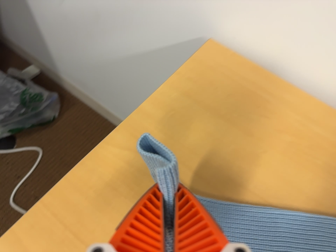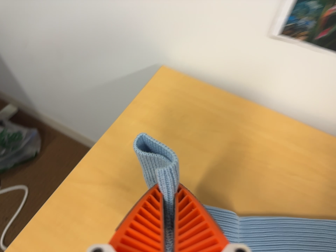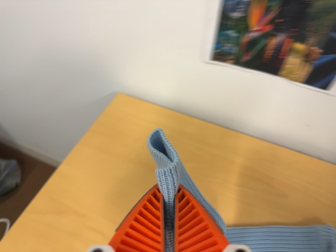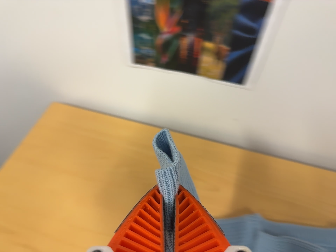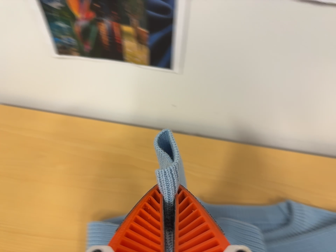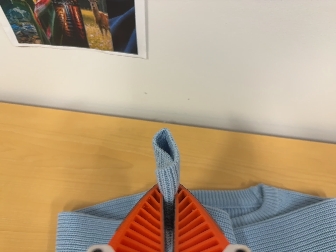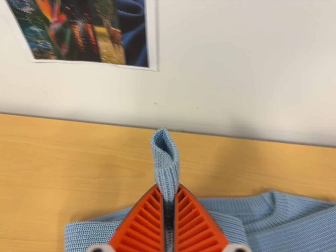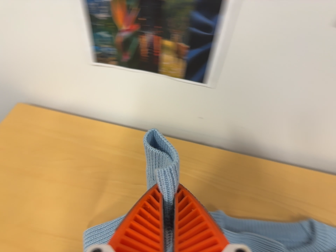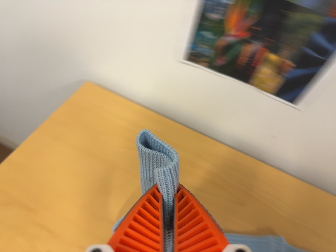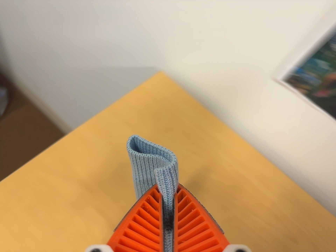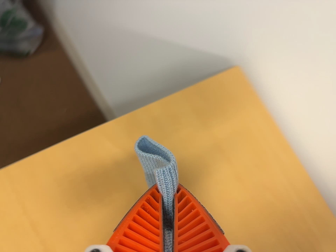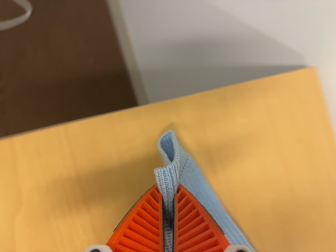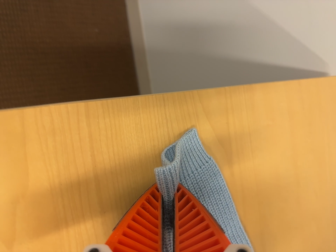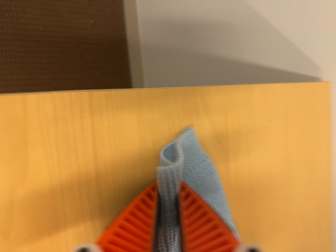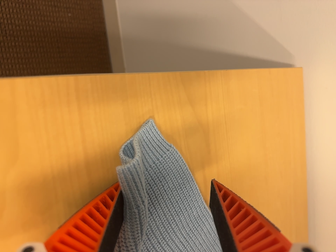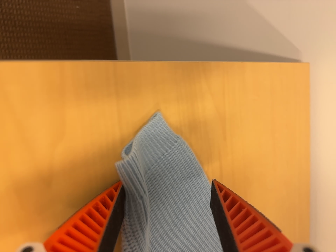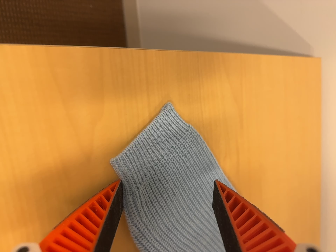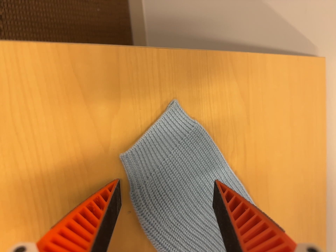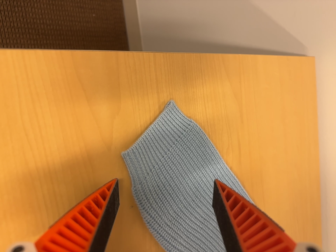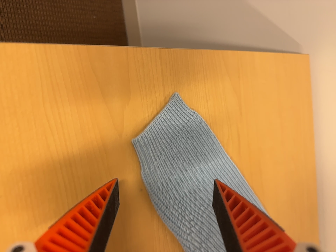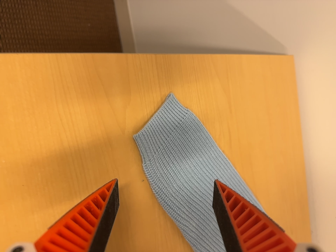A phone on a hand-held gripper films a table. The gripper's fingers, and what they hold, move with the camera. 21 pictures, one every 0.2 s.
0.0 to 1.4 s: The camera swings to its right by about 10 degrees, and the scene slides to the left. It travels to its right, about 24 cm, so close, fixed things drift to the left. It rolls about its line of sight by about 20 degrees, and the scene rotates counterclockwise.
1.4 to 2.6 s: The camera travels to its left, about 50 cm, so close, fixed things drift to the right. Its aim tips toward the bottom of its view by about 15 degrees, and the scene shifts upward. It rolls about its line of sight by about 70 degrees, and the scene rotates clockwise.
2.6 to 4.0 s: The camera travels backward, toward the bottom of its view and to its left, about 16 cm, so what stands in front gets smaller.
The film runs backward here.
